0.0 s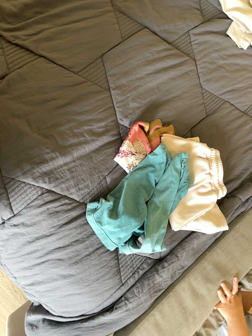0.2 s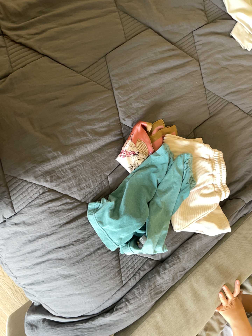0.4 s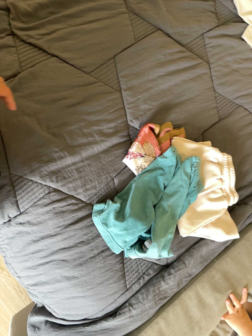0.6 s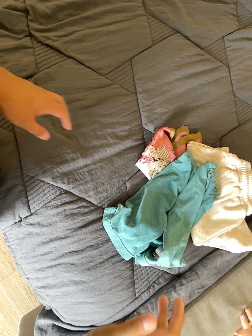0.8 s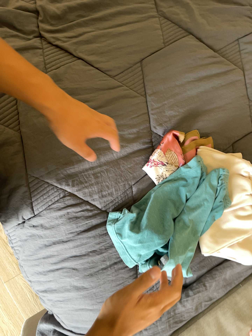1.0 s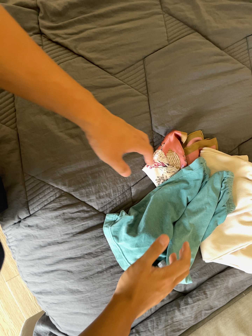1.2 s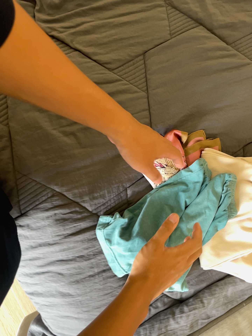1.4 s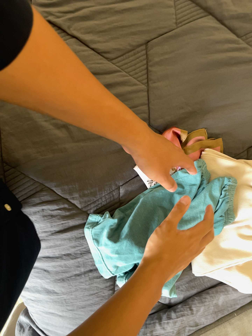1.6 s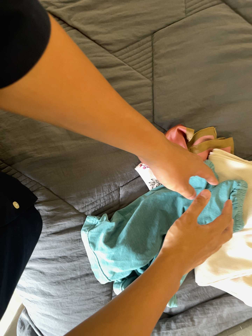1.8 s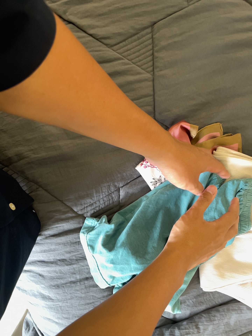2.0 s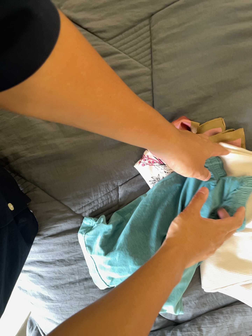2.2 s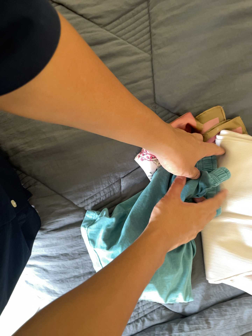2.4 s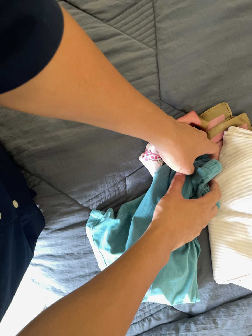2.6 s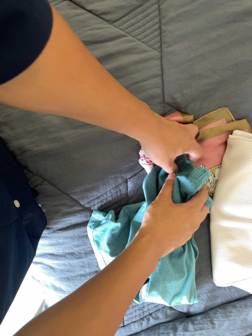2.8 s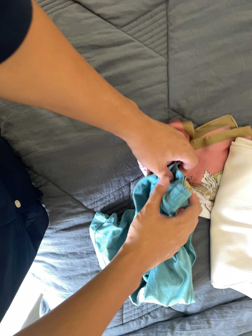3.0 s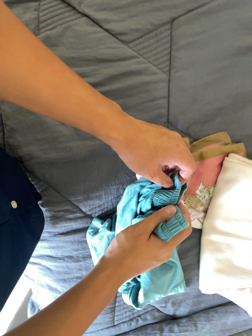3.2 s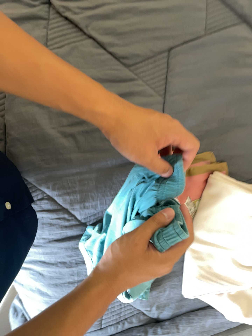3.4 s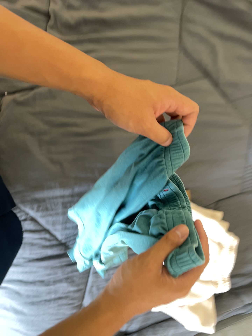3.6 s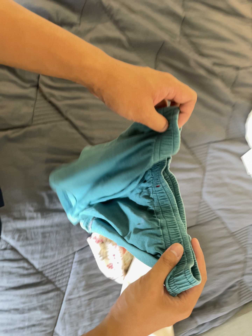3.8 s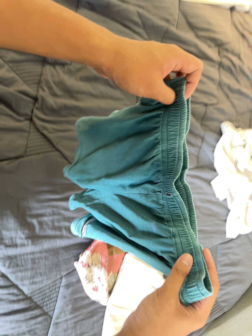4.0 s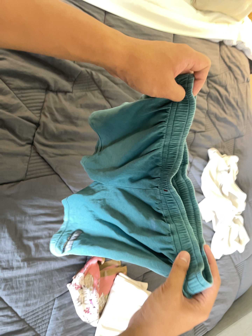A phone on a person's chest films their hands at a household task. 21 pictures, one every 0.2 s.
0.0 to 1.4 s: The camera pans to its left by about 15 degrees. It travels forward and to its right, about 18 cm, so what stands in front looms larger. It rolls about its line of sight by about 10 degrees, and the scene rotates clockwise.
1.4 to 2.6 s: The camera pans to its left by about 10 degrees. It travels forward and to its right, about 14 cm, so what stands in front looms larger.
2.6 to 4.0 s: The camera pans to its right by about 40 degrees. It travels backward, to its left and toward the top of its view, about 50 cm. Its aim tips toward the top of its view by about 15 degrees, and the scene shifts downward. It rolls about its line of sight by about 15 degrees, and the scene rotates clockwise.
The film runs forward here.
